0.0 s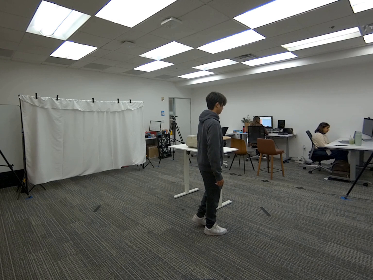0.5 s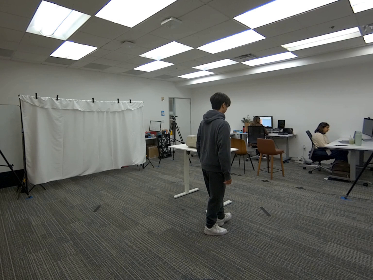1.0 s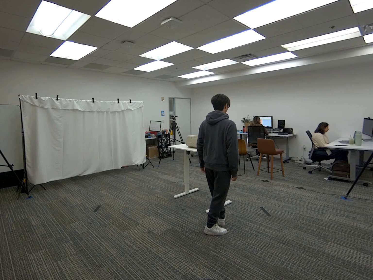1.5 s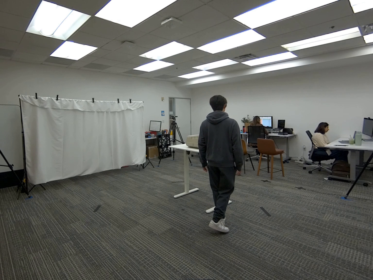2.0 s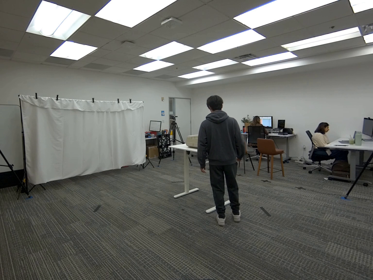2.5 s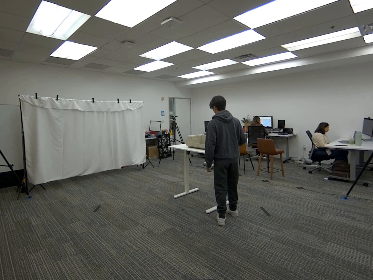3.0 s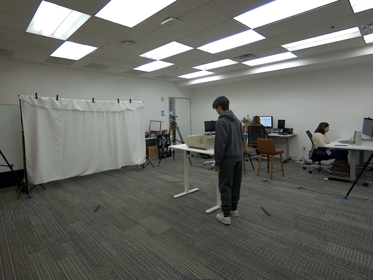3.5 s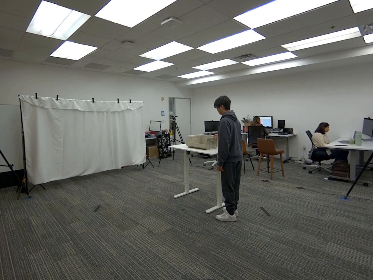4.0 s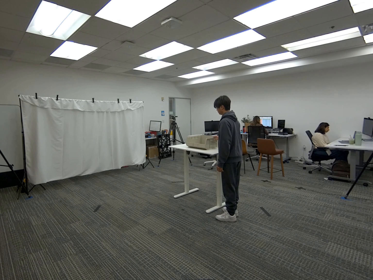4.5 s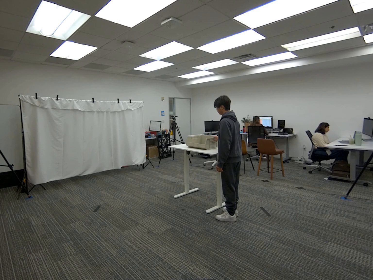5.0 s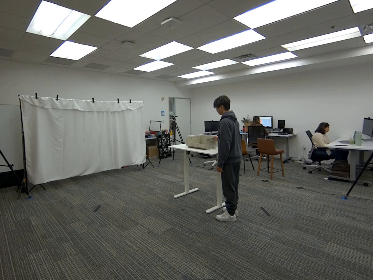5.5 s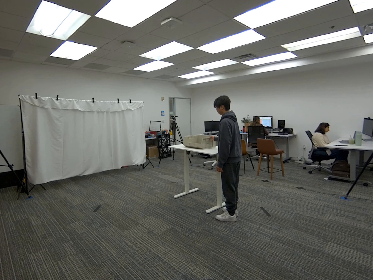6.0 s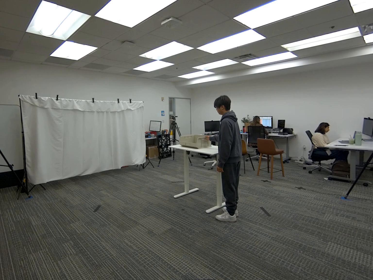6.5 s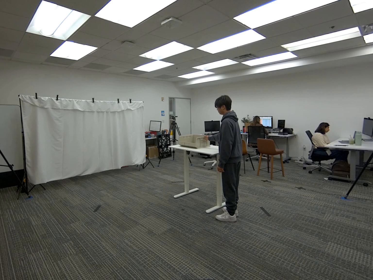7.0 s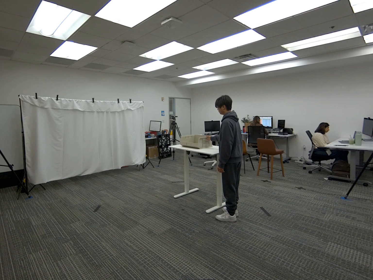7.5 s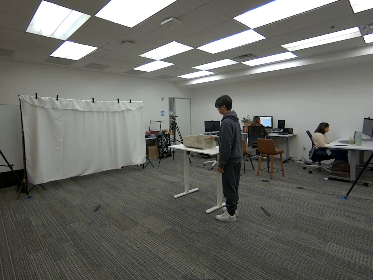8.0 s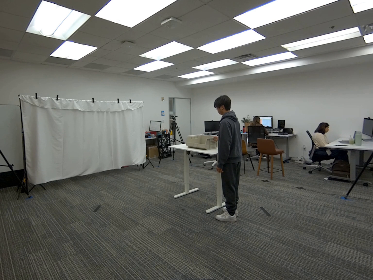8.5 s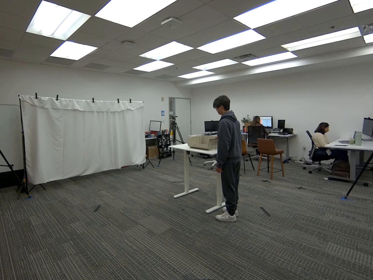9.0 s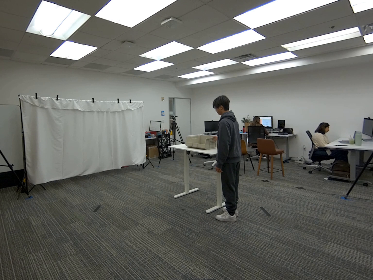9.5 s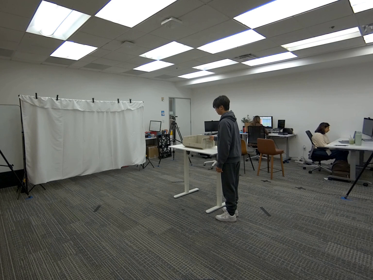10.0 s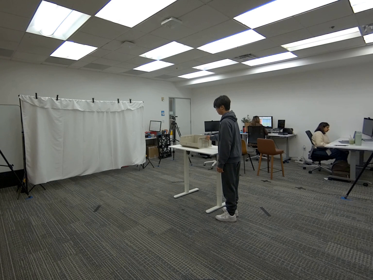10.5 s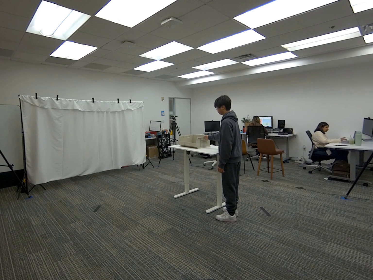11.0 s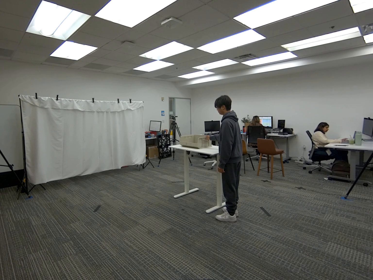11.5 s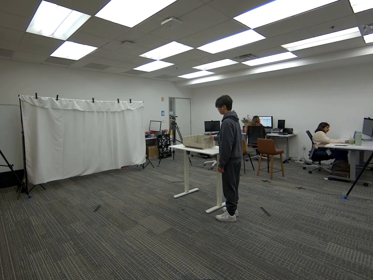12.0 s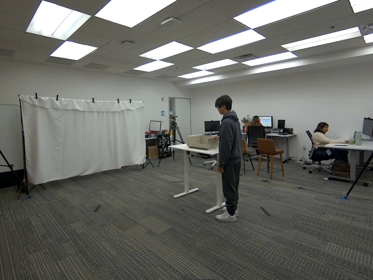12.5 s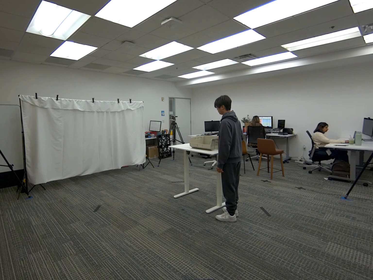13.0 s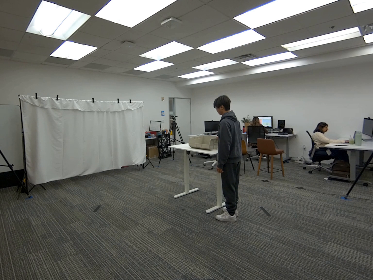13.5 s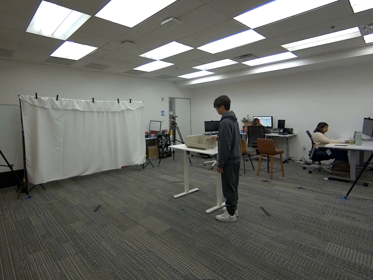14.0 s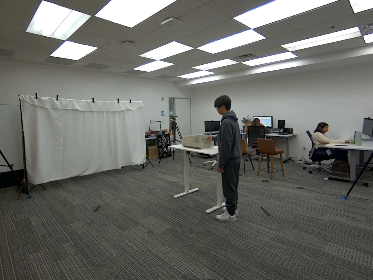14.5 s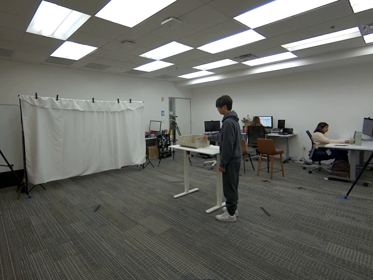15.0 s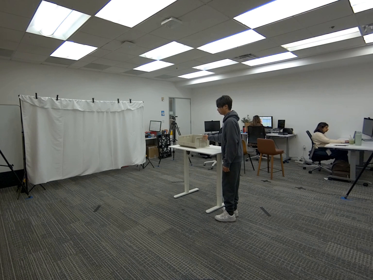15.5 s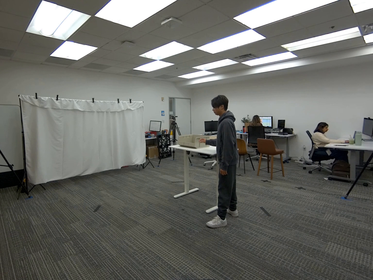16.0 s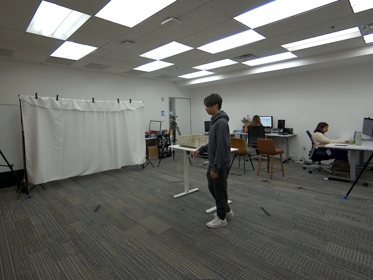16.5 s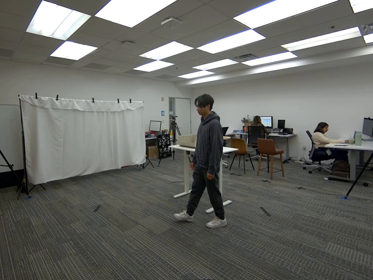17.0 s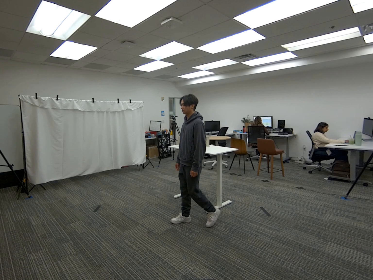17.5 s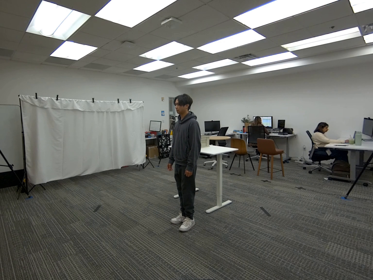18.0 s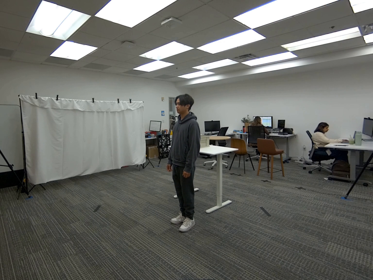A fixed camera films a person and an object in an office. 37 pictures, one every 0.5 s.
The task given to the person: Walk over to the beige bin on the white desk, using the right hand, slide the bin back and forth on the surface. Leave the bin on the desk when finished.
